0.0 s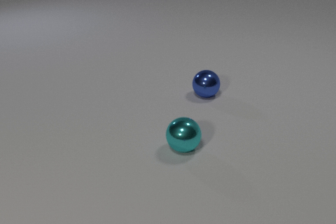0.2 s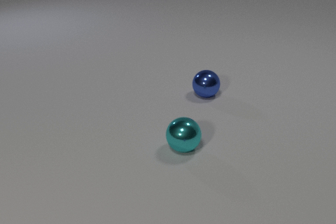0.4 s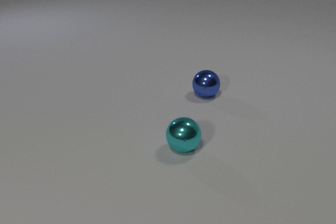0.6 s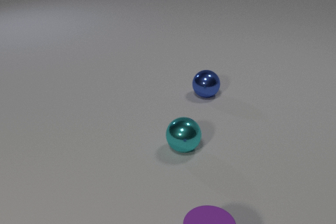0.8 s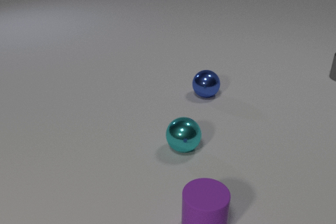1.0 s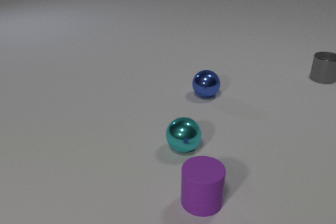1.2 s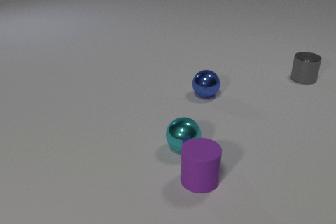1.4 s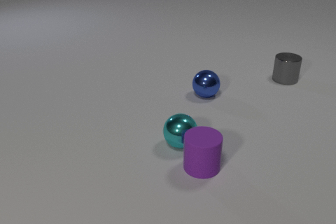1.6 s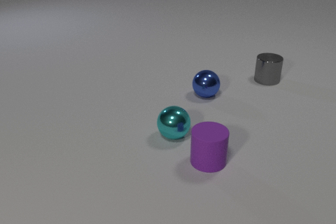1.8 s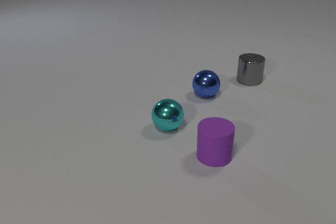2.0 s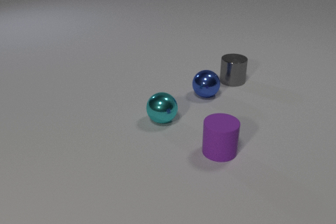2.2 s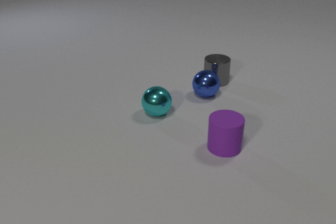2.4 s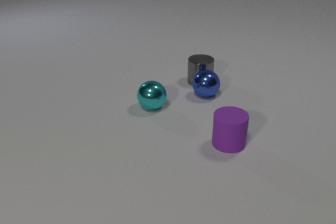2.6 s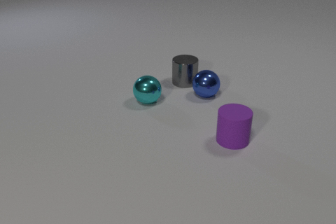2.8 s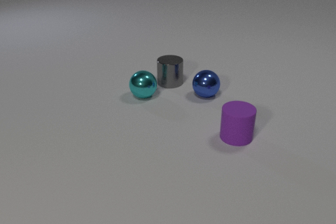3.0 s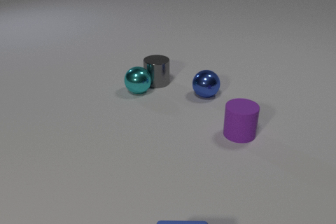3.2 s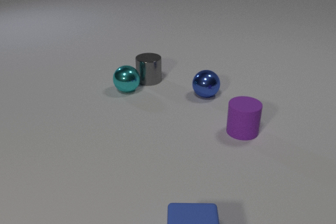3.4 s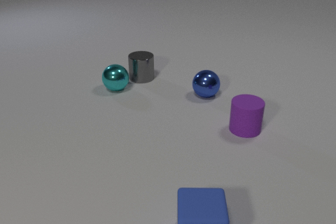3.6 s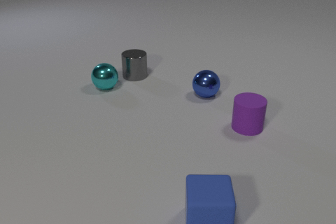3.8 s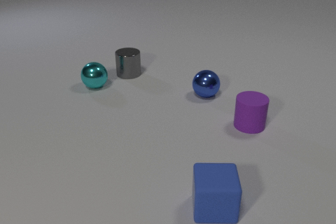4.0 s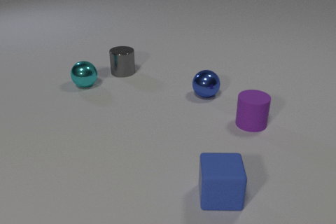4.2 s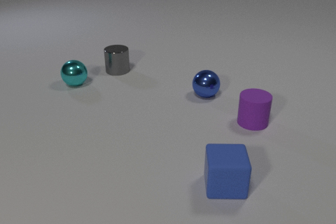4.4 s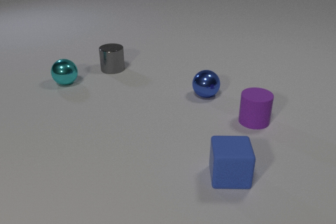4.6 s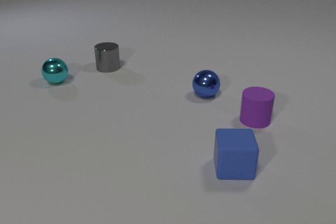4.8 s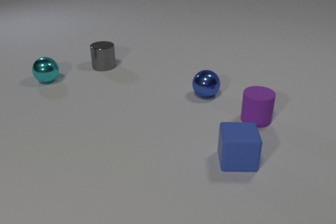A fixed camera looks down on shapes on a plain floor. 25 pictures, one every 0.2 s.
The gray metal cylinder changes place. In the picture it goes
to the left.
The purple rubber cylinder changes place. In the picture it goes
away from the camera.
0.0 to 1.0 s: The purple rubber cylinder comes in at the bottom edge, slides away from the camera. The gray metal cylinder comes in at the right edge, slides to the left and toward the camera.
1.0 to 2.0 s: The purple rubber cylinder slides away from the camera. The cyan metal sphere rolls away from the camera and to the left. The gray metal cylinder slides to the left. The purple rubber cylinder and the cyan metal sphere collide.
2.0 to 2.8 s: The purple rubber cylinder slides away from the camera and to the right. The cyan metal sphere rolls away from the camera. The gray metal cylinder slides to the left.
2.8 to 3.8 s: The purple rubber cylinder slides away from the camera and to the right. The cyan metal sphere rolls to the left and away from the camera. The gray metal cylinder slides to the left and away from the camera. The blue rubber cube comes in at the bottom edge, slides away from the camera. The cyan metal sphere and the gray metal cylinder collide.
3.8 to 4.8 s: The purple rubber cylinder slides away from the camera. The cyan metal sphere rolls to the left and away from the camera. The gray metal cylinder slides to the left and away from the camera. The blue rubber cube slides away from the camera.
What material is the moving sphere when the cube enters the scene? metal.
Are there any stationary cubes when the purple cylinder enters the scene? no.
What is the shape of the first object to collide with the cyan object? cylinder.
